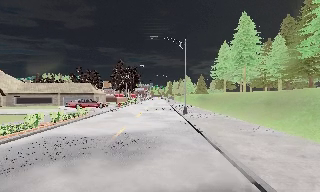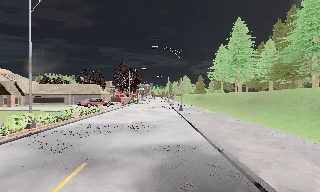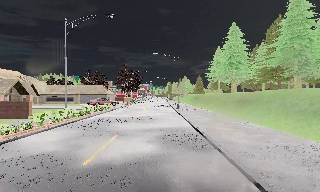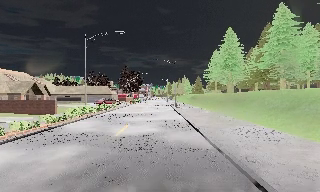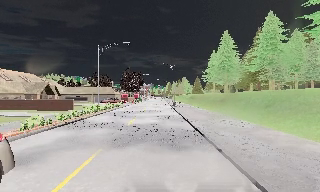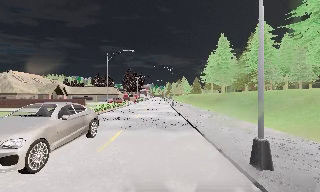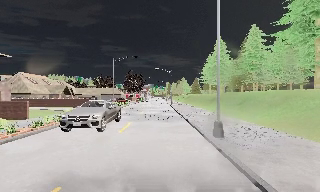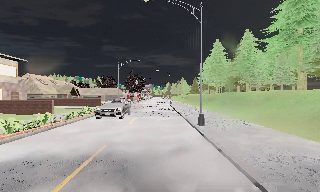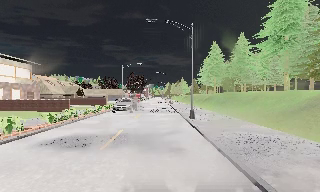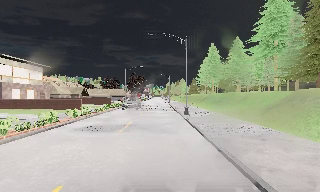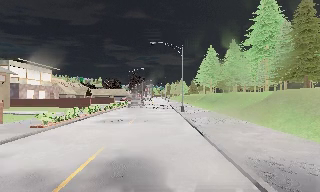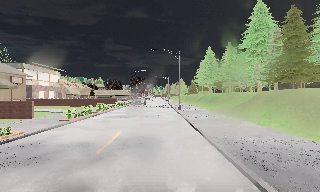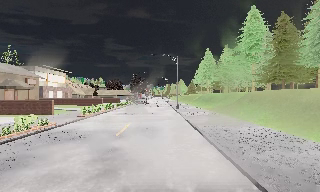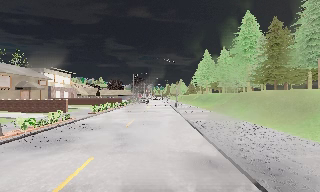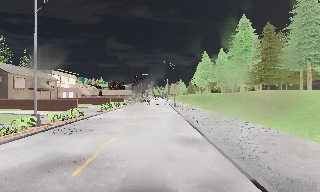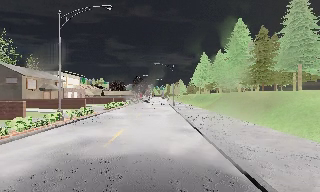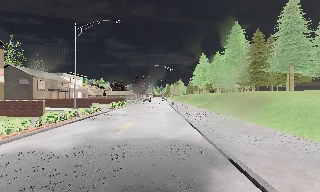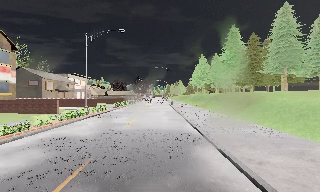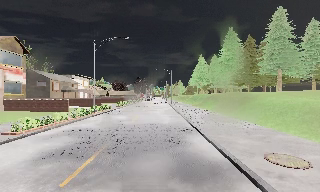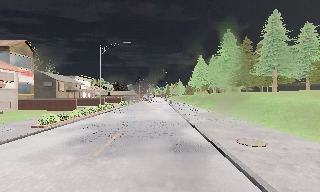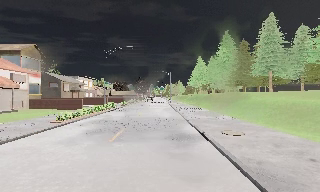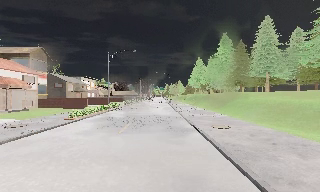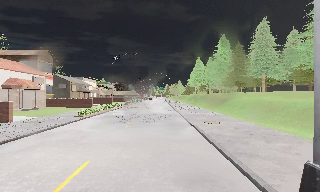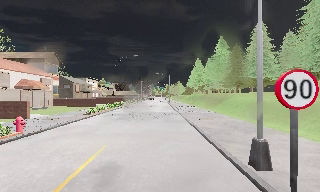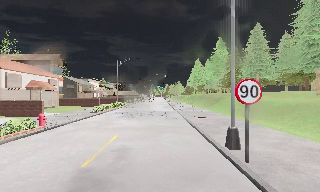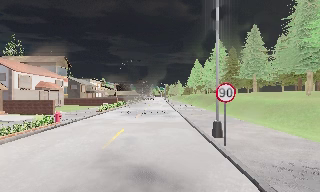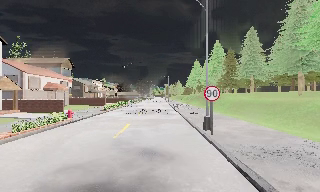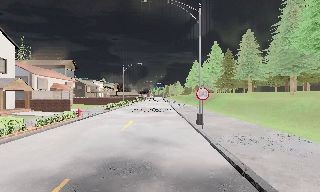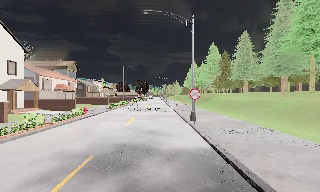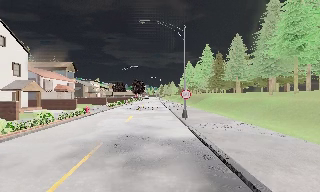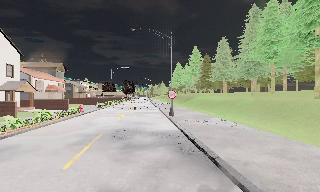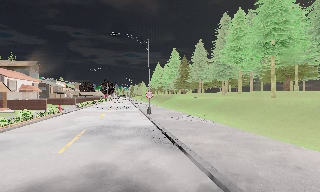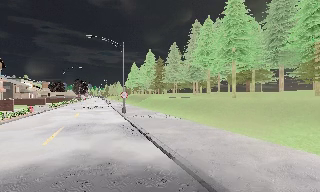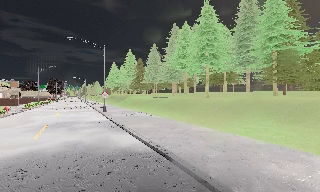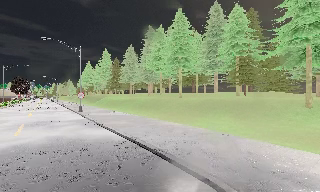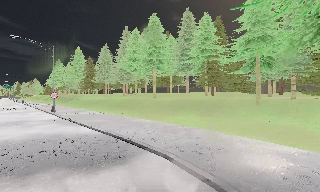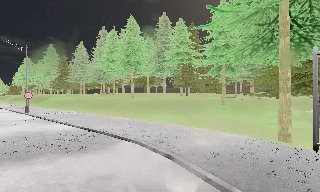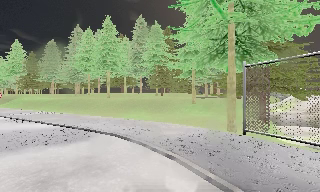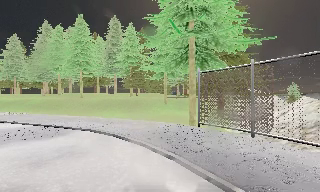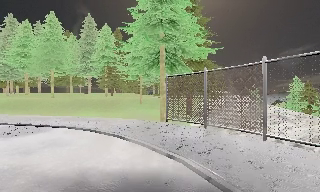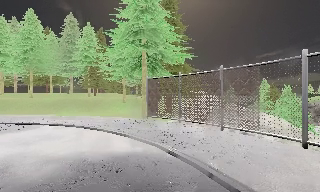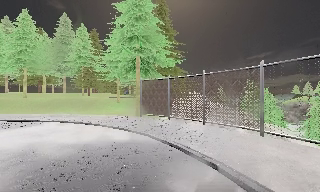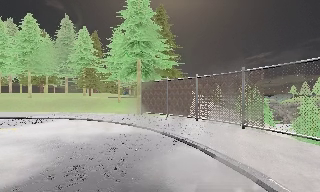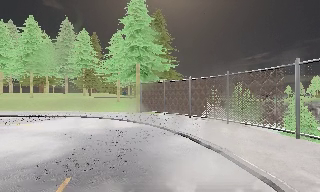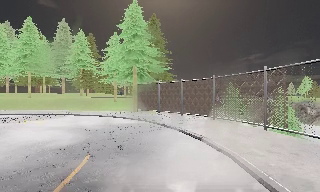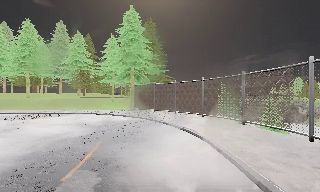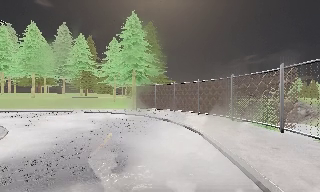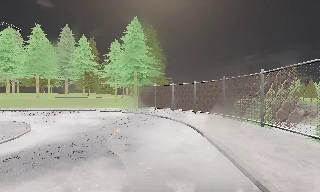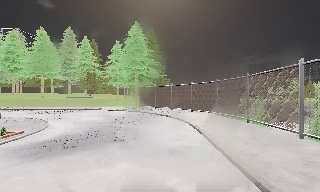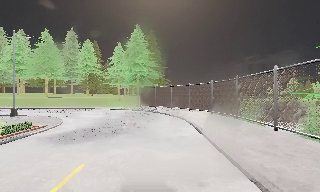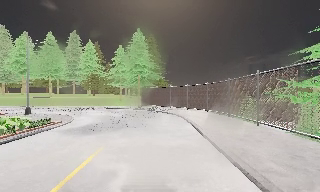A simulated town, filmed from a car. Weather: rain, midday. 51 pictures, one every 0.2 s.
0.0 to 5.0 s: The camera travels backward, about 55 m, so what stands in front gets smaller. It loses speed.
5.0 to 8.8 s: The scene slides to the left, as the camera pans about 90 degrees to its right. It travels backward, about 30 m.
8.8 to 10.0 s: The camera travels backward, about 9 m, so what stands in front gets smaller.
The film runs backward here.
